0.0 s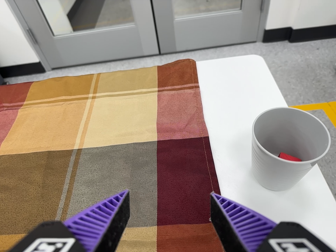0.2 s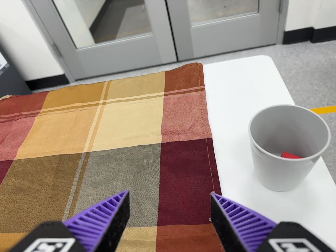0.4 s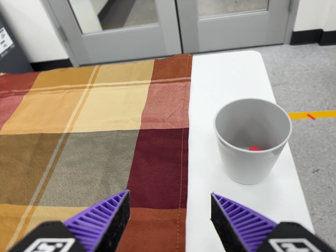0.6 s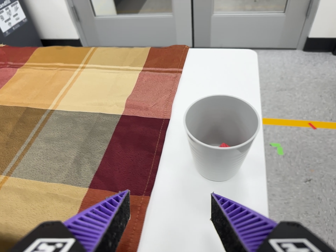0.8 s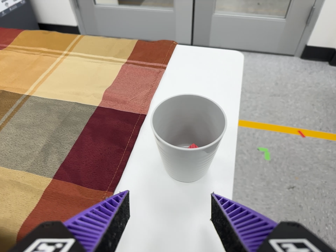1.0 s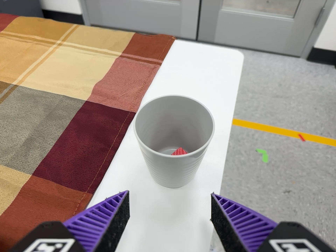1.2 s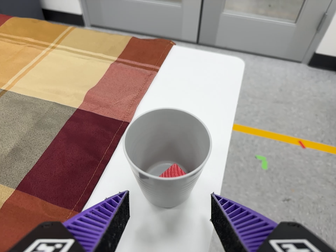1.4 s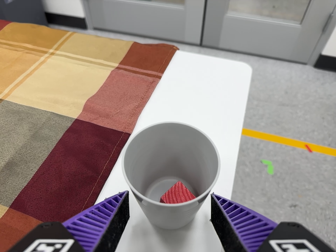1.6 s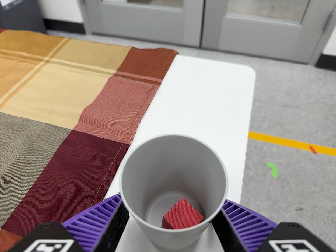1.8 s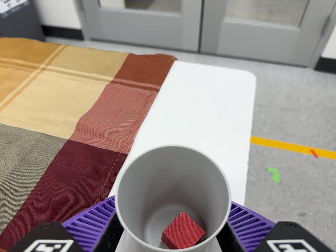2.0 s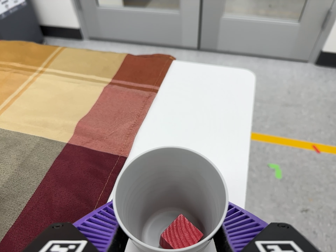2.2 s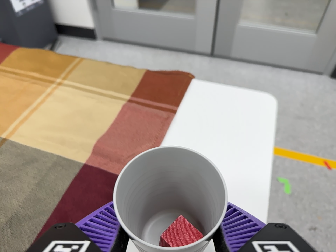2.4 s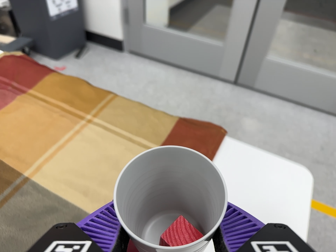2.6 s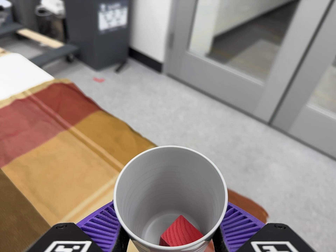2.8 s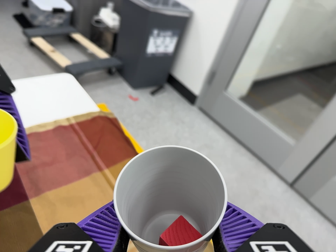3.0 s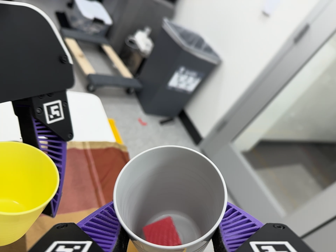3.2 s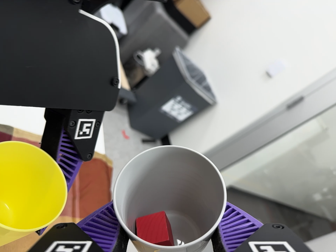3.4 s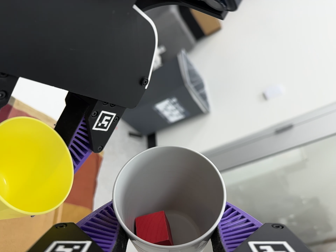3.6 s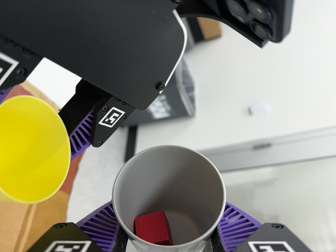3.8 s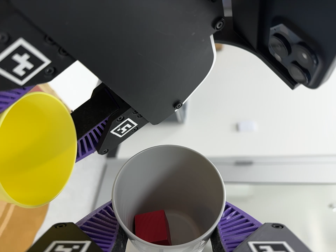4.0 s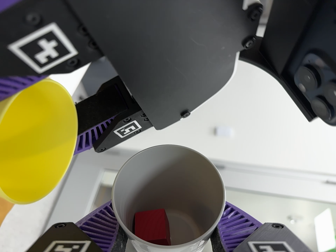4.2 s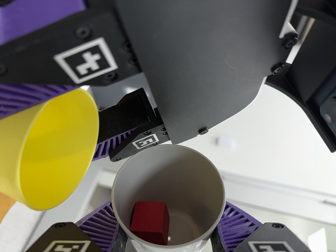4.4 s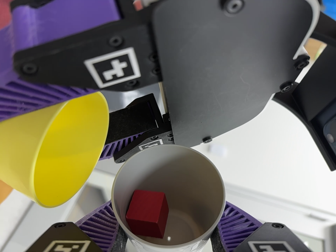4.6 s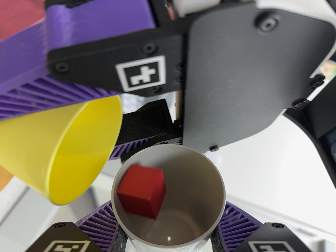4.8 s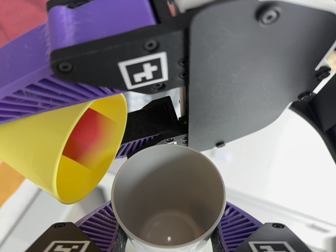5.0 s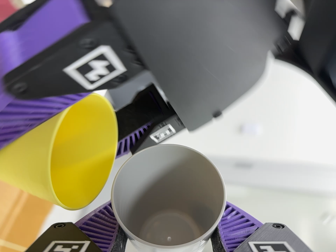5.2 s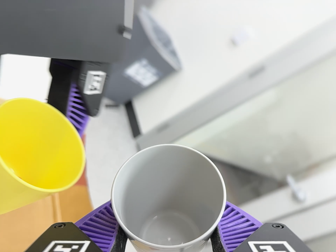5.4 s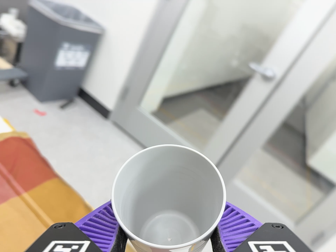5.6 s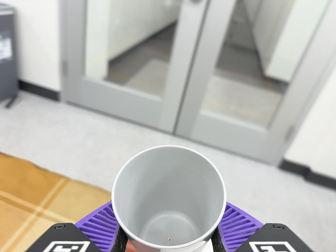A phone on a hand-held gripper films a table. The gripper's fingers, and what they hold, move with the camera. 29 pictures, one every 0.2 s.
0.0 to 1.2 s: The camera travels to its right, about 16 cm, so close, fixed things drift to the left. It rolls about its line of sight by about 20 degrees, and the scene rotates clockwise.
1.2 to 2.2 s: The camera travels toward the top of its view and forward, about 8 cm, so close, fixed things drift downward.
2.2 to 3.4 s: The camera travels toward the top of its view and to its left, about 36 cm, so close, fixed things drift downward. Its aim tips toward the top of its view by about 20 degrees, and the scene shifts downward. It rolls about its line of sight by about 80 degrees, and the scene rotates clockwise.
3.4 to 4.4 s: The camera pans to its right by about 15 degrees. It travels to its left, about 12 cm. It rolls about its line of sight by about 40 degrees, and the scene rotates clockwise.
4.4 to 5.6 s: The camera travels to its right and toward the bottom of its view, about 32 cm, so close, fixed things drift to the left. Its aim tips toward the bottom of its view by about 25 degrees, and the scene shifts upward. It rolls about its line of sight by about 105 degrees, and the scene rotates counterclockwise.
The film runs forward here.
